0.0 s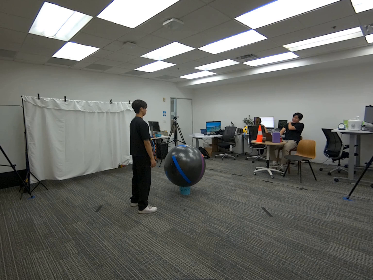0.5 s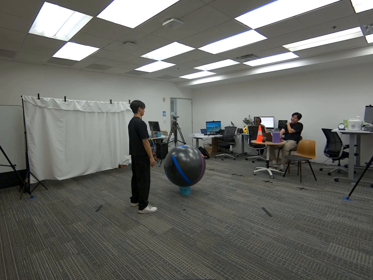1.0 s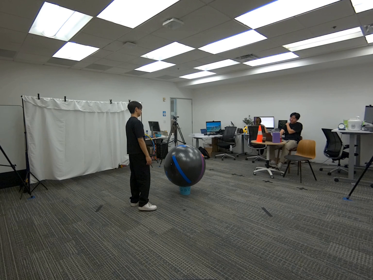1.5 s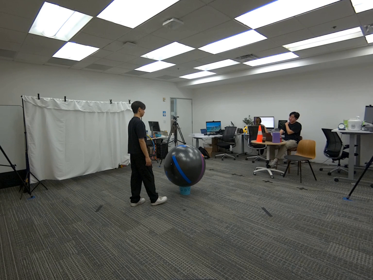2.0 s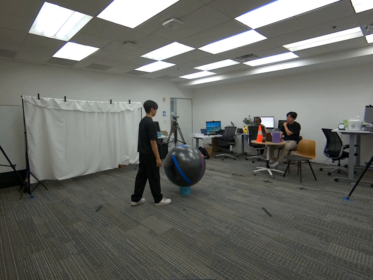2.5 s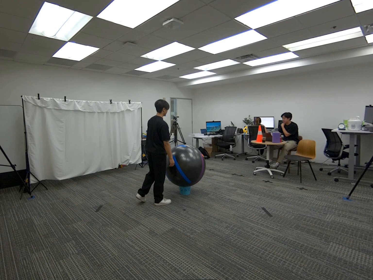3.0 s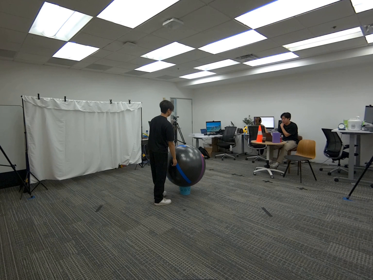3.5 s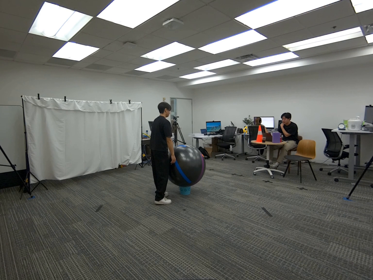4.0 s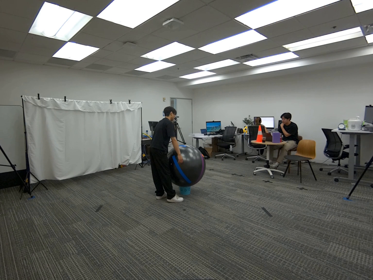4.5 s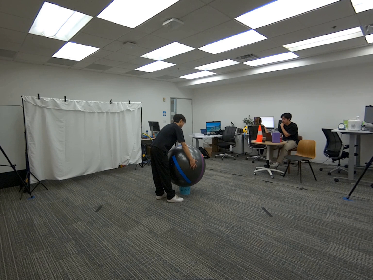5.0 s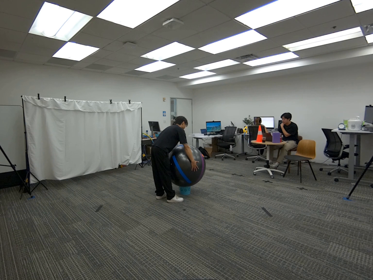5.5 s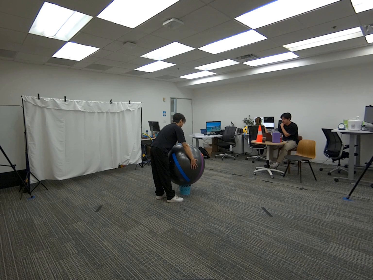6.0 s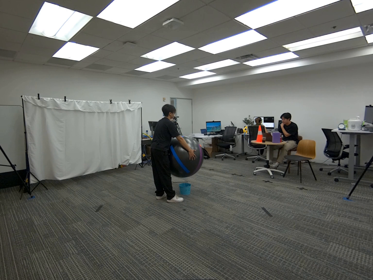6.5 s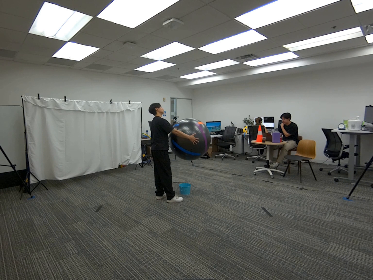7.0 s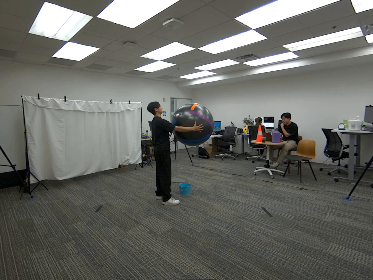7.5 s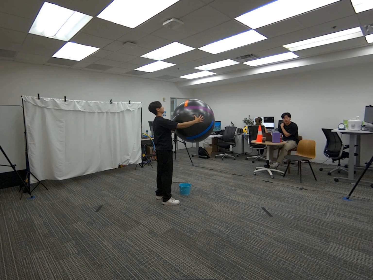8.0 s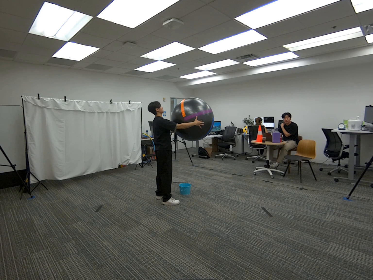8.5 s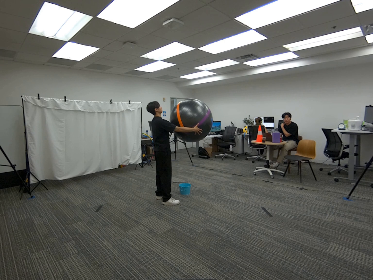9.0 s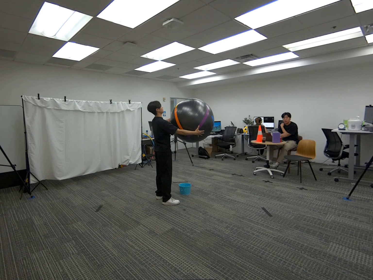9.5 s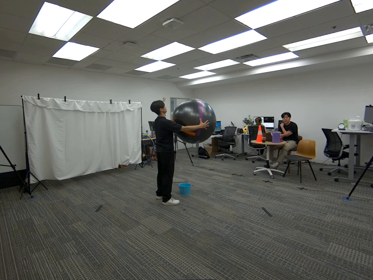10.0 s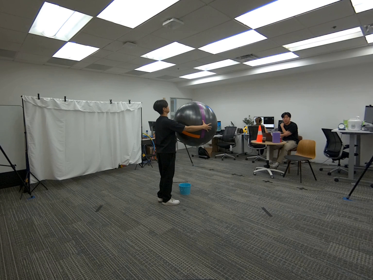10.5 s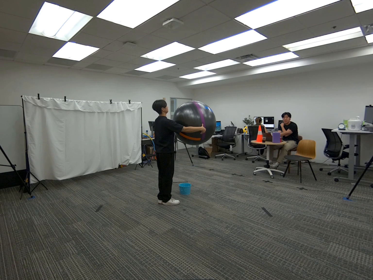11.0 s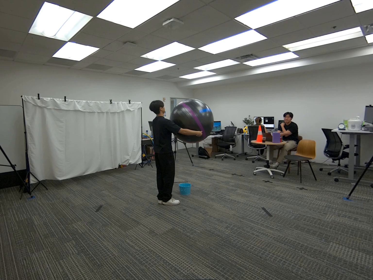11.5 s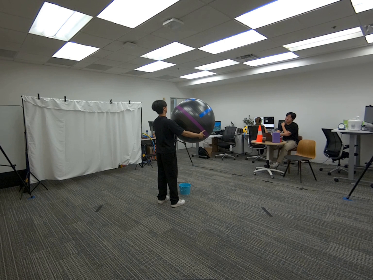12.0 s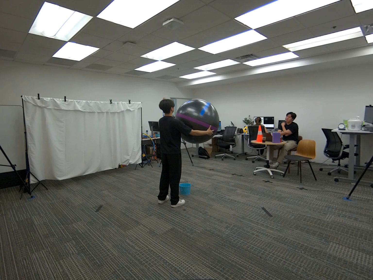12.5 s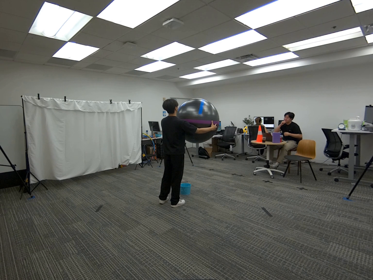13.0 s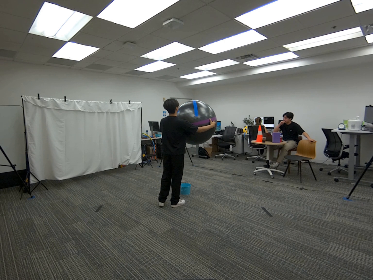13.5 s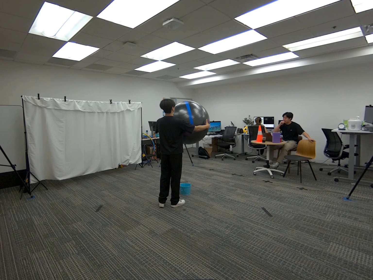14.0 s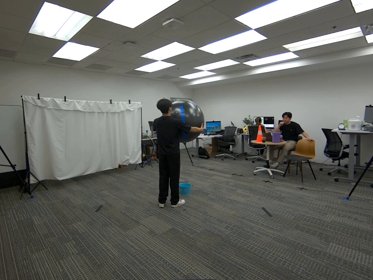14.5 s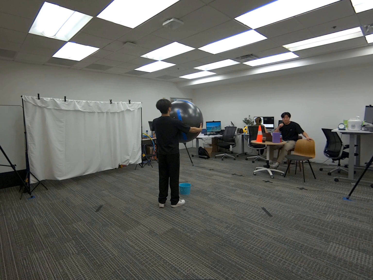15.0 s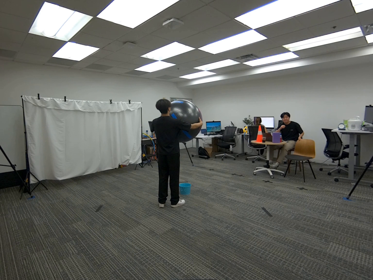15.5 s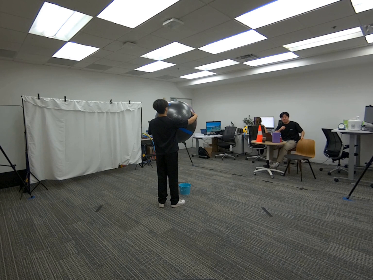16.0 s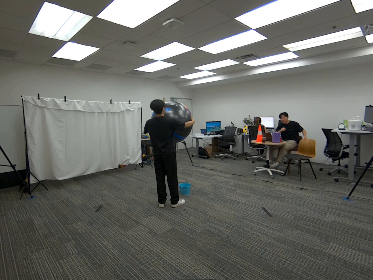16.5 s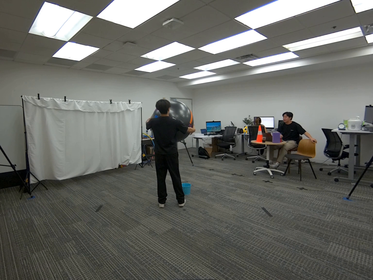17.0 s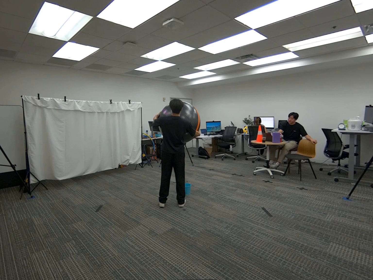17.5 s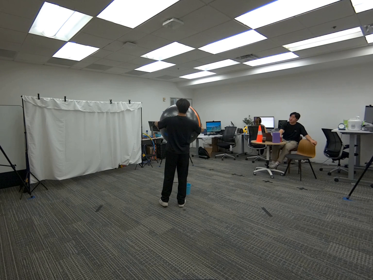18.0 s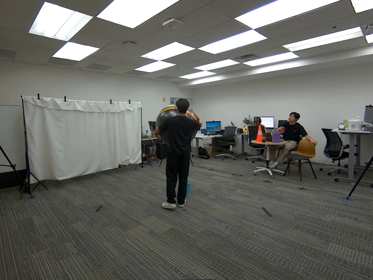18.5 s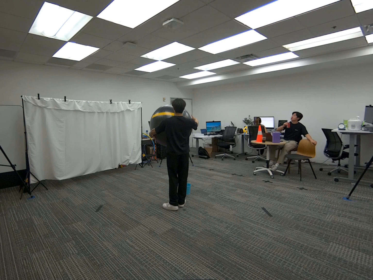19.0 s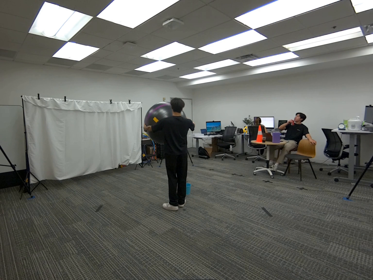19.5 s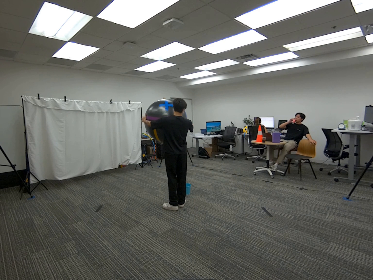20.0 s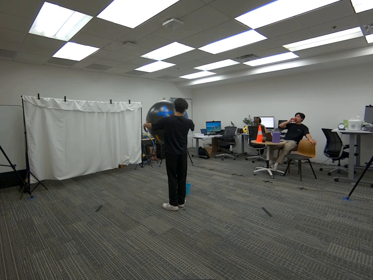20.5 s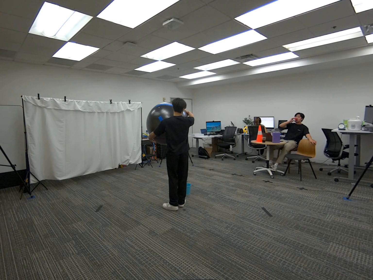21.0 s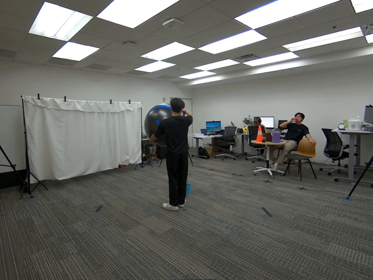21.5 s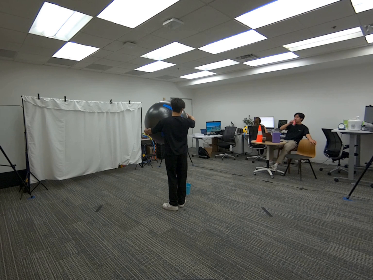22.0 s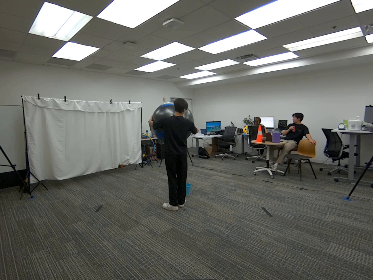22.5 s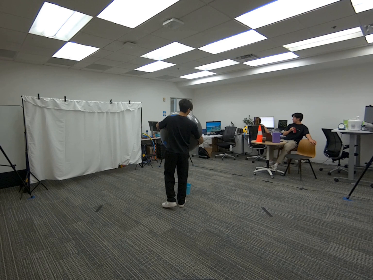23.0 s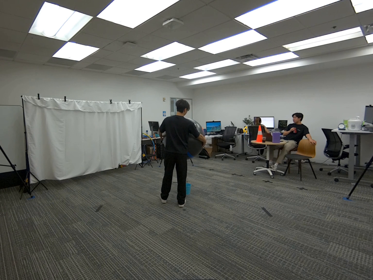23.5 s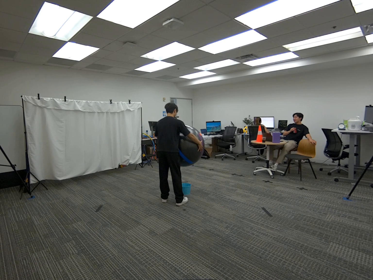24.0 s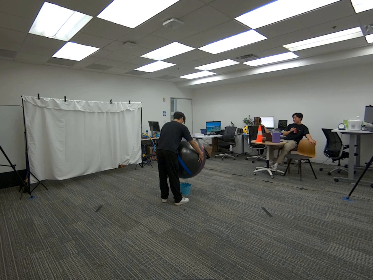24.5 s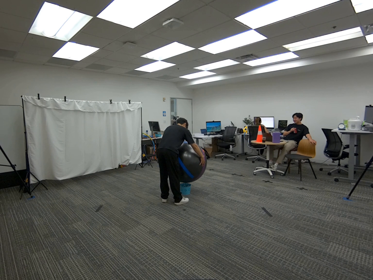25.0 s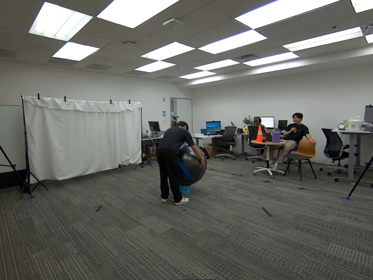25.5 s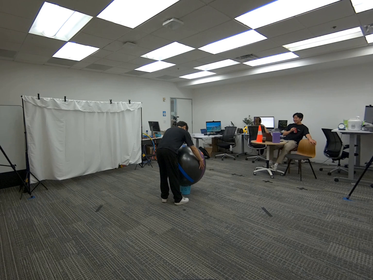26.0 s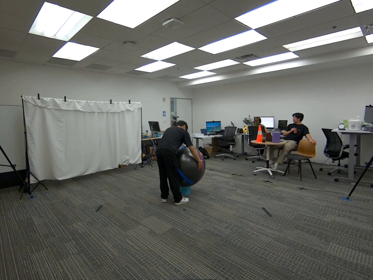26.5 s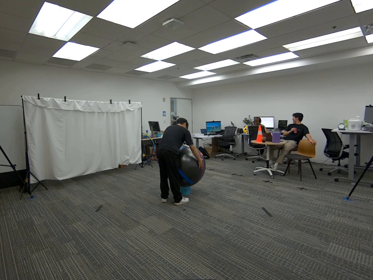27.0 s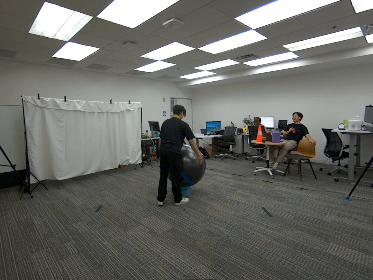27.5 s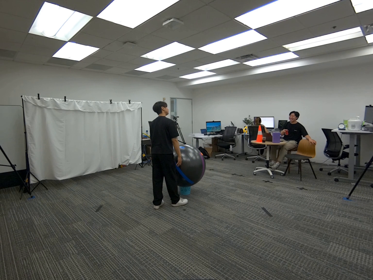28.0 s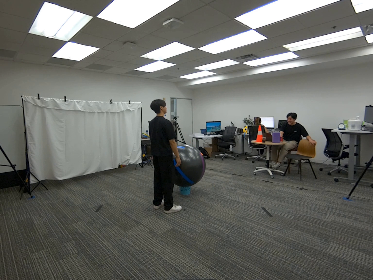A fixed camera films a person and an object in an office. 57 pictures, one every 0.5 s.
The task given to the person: Walk over to the yoga ball and pick up using both hands. Rotate the yoga ball and your body to have each camera get a visual of the yoga ball. Place ball on ground when finished.
